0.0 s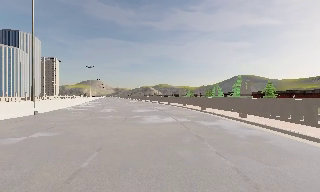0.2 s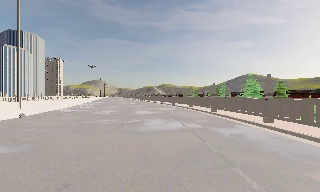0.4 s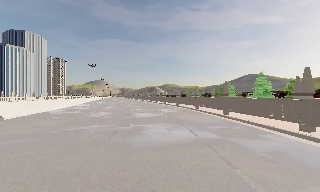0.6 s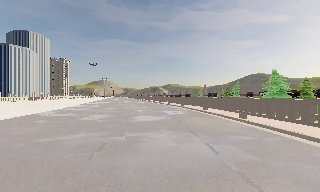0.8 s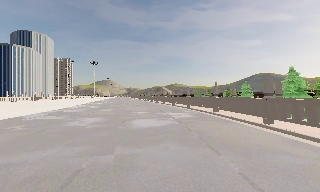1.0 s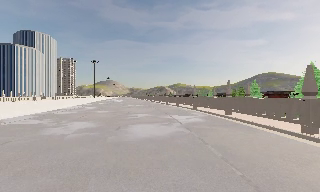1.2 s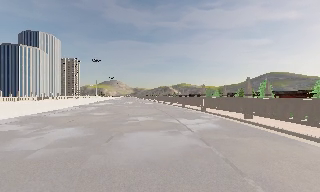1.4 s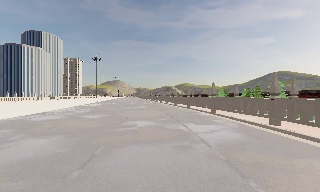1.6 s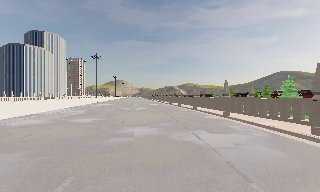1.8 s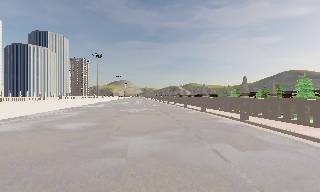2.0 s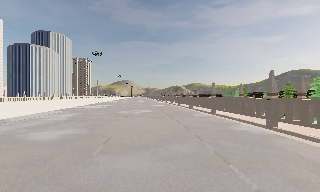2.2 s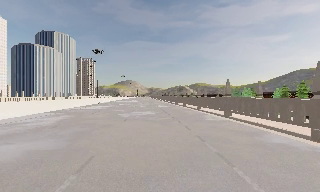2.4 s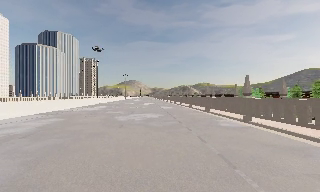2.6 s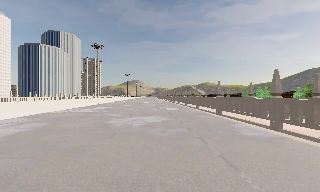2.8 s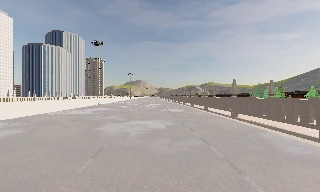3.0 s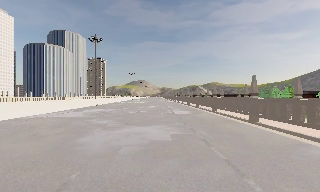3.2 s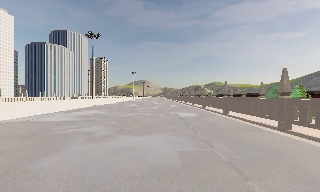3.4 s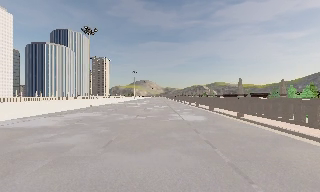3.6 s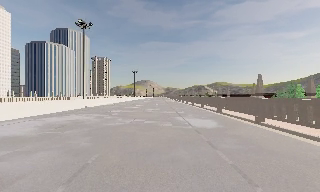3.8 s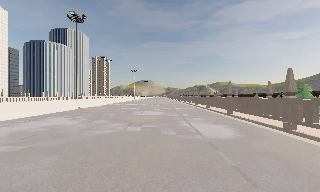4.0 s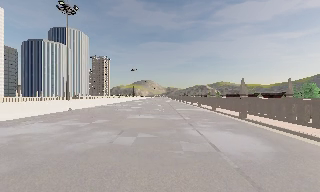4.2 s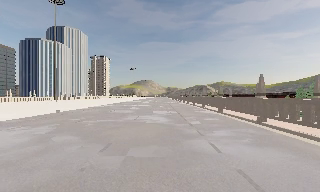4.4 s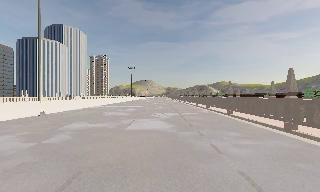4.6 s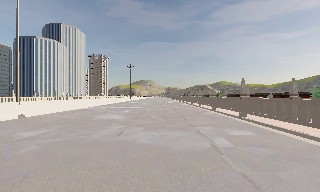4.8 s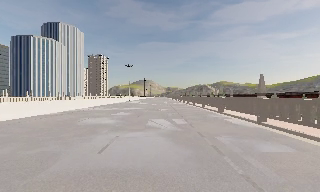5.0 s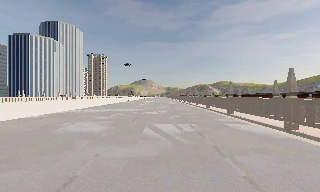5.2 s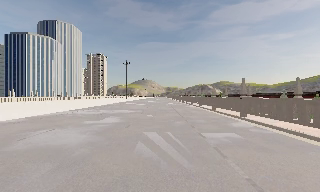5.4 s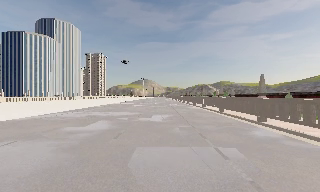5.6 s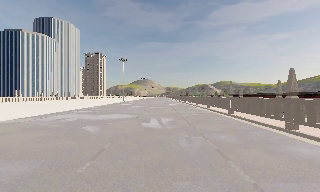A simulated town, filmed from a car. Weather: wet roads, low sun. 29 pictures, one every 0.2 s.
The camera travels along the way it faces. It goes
forward.
0.0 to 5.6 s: The scene slides to the right, as the camera pans about 20 degrees to its left. It travels forward, about 60 m, so what stands in front looms larger.
The film runs forward here.
